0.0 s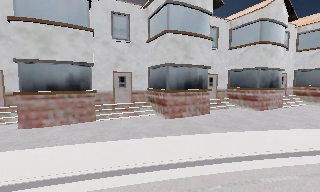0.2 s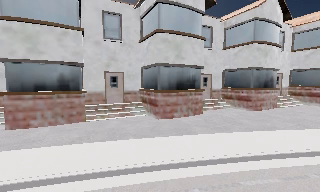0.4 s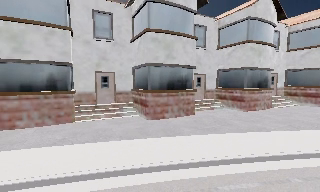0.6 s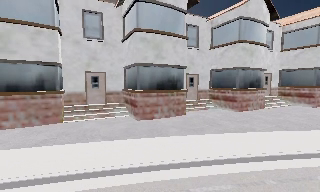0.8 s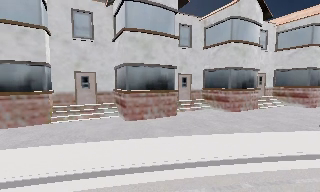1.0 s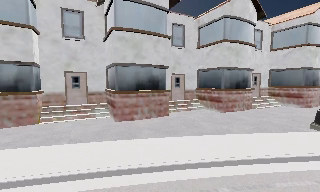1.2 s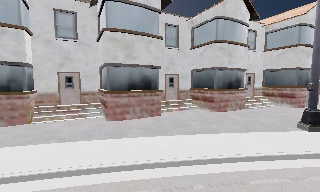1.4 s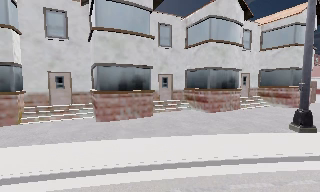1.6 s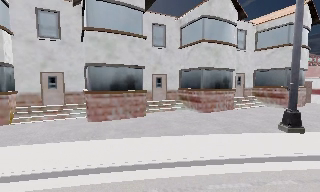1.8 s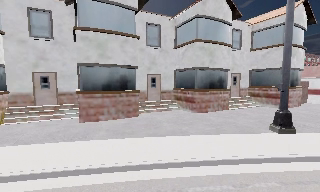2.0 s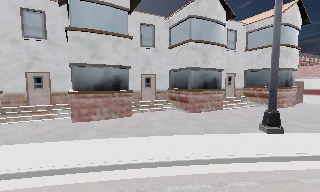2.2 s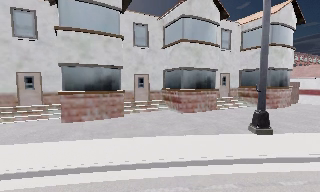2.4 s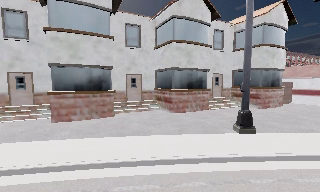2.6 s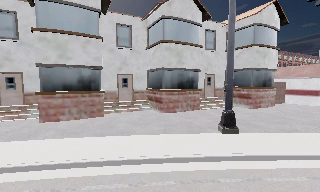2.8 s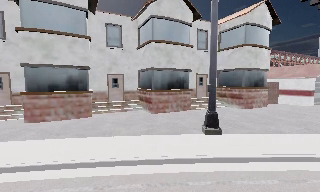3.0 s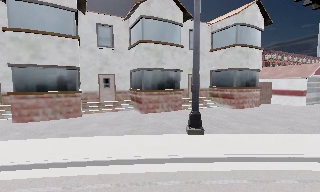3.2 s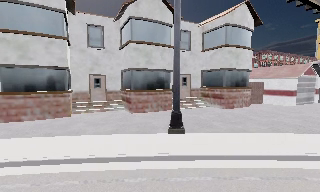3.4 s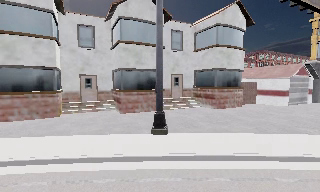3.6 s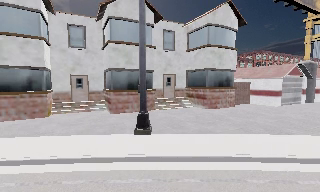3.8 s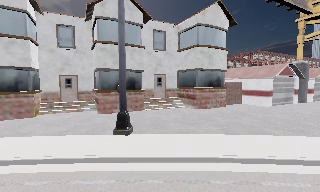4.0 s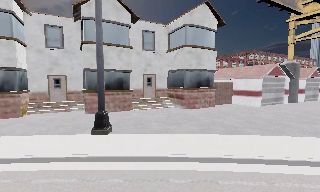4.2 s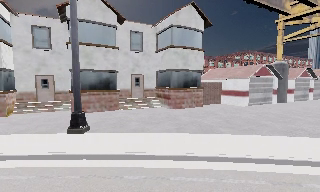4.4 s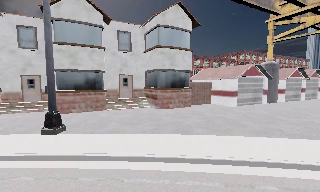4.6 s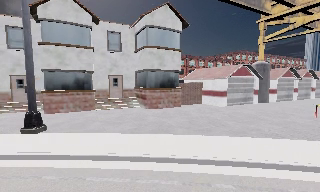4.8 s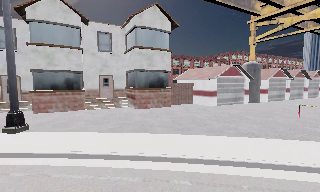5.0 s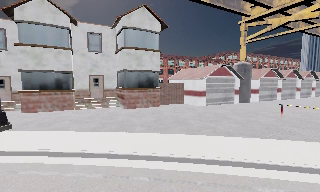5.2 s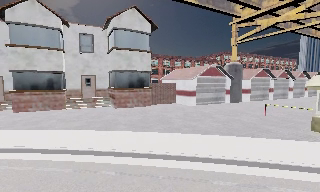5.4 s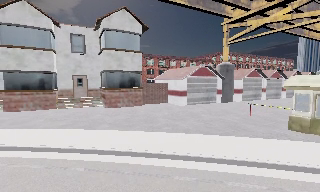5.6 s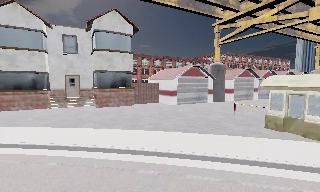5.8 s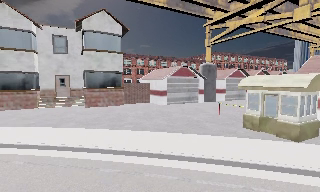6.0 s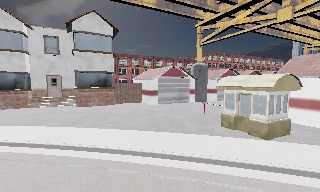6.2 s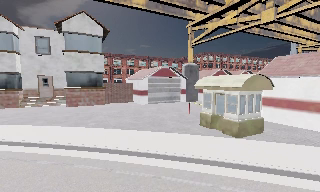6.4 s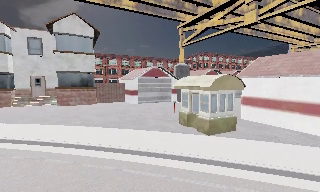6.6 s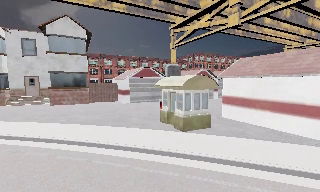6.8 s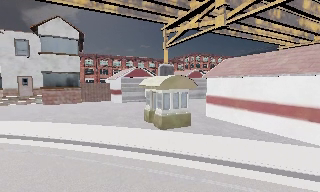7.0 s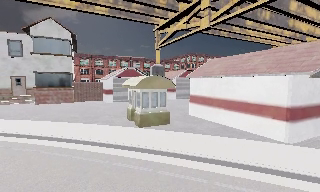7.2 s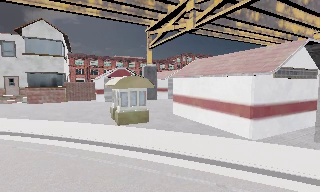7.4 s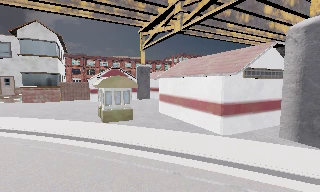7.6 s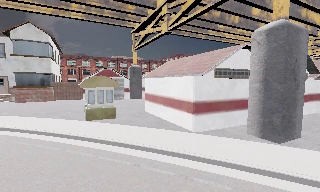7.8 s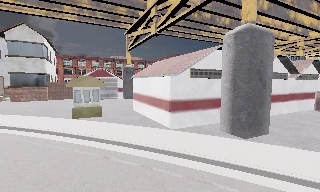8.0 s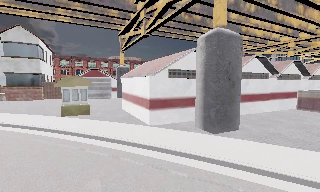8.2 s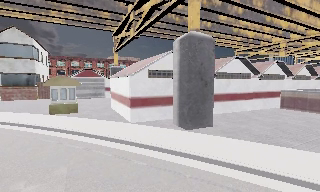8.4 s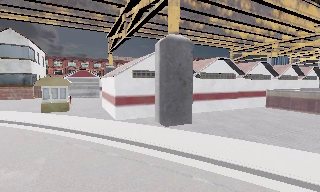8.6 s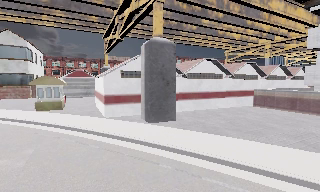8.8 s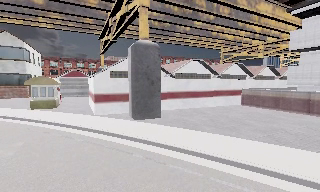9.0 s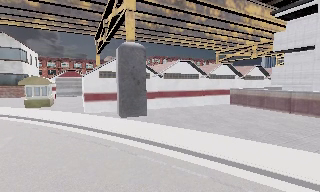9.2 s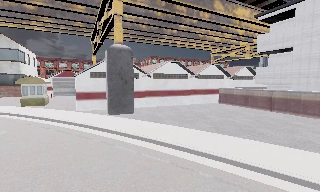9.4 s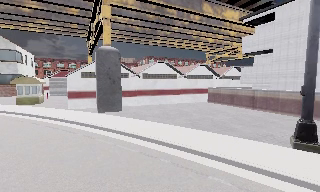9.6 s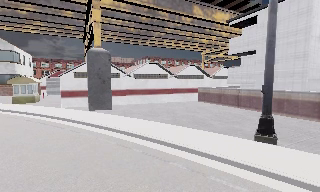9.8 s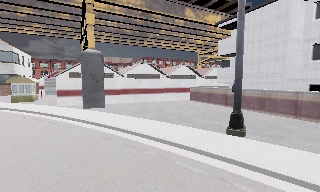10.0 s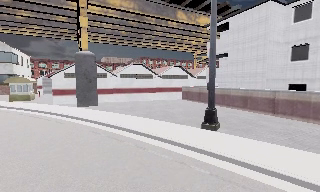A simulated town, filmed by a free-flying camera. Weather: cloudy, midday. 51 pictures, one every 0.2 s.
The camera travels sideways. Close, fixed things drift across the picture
to the left.
0.0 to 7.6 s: The camera travels to its right, about 30 m, so close, fixed things drift to the left. It gains speed.
7.6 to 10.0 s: The camera travels to its right and backward, about 13 m, so close, fixed things drift to the left.
The film runs backward here.
